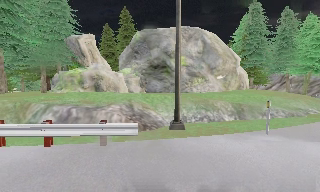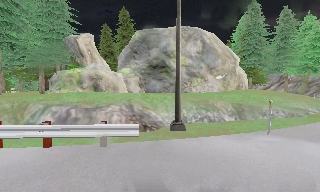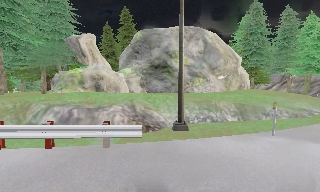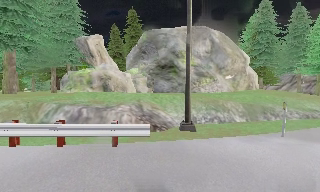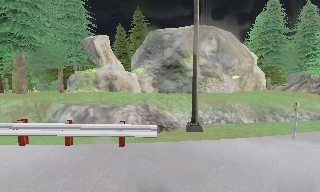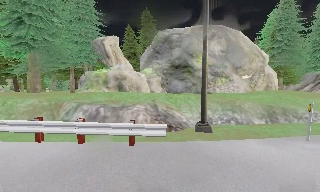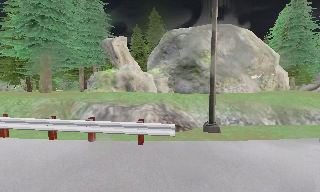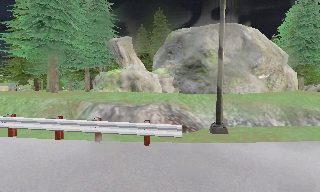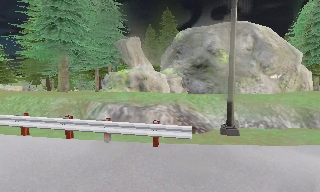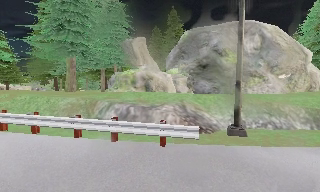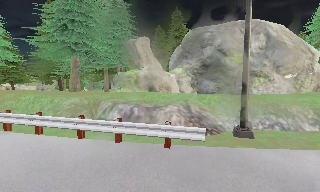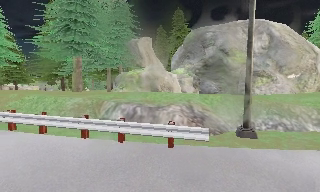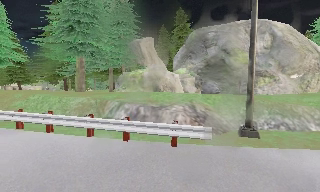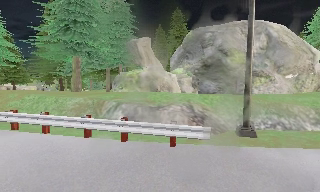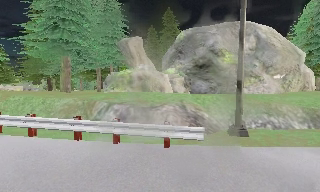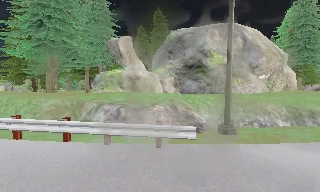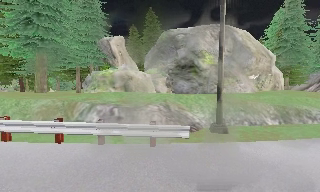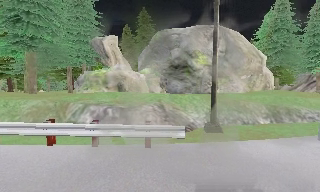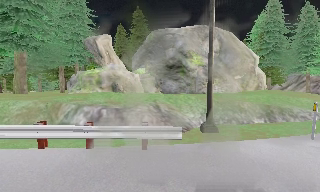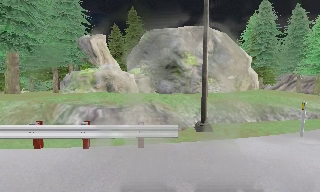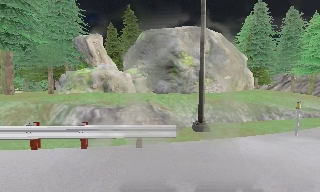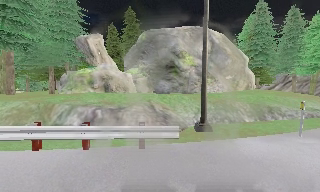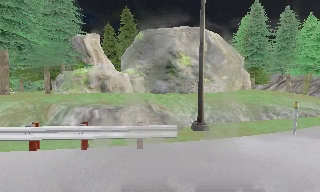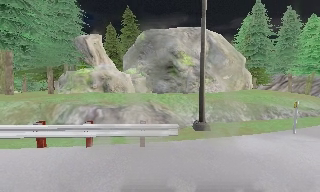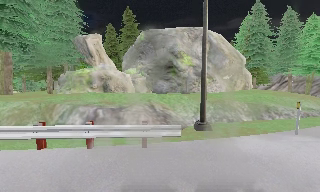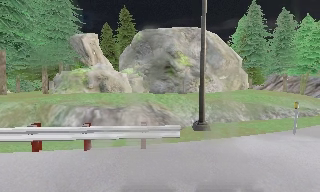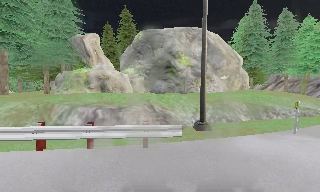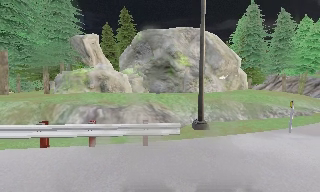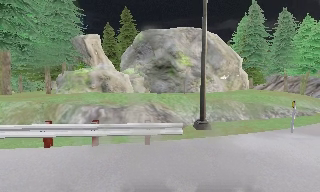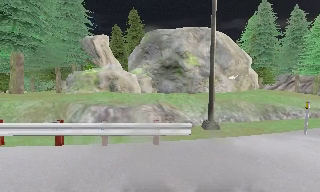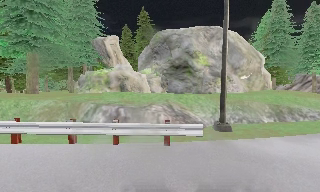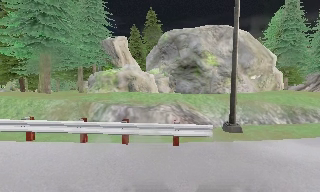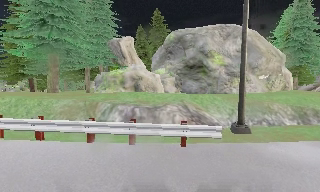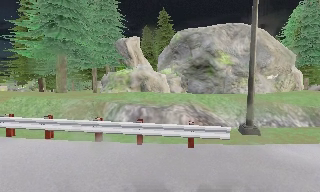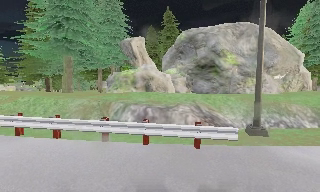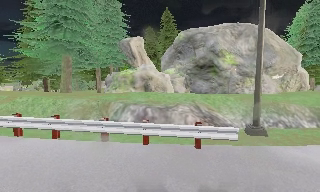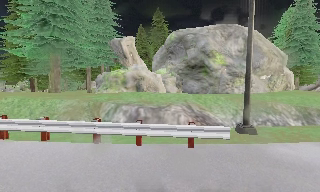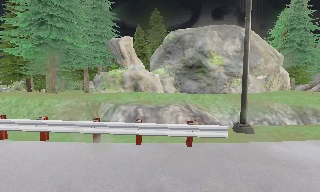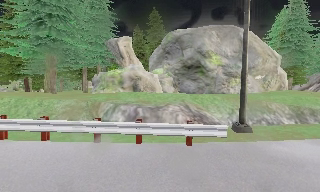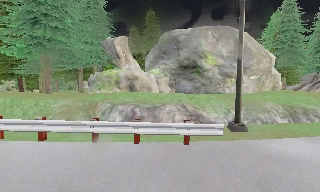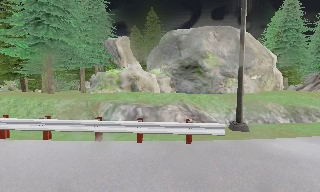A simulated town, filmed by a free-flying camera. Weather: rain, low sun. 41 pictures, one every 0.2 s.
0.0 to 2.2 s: The camera swings to its left by about 15 degrees, and the scene slides to the right. It travels to its left, about 0.5 m, so close, fixed things drift to the right.
2.2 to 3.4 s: The scene slides to the left, as the camera pans about 10 degrees to its right.
3.4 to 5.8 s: The camera shifts only a little, or ends up much as it began.
5.8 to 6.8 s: The camera swings to its left by about 10 degrees, and the scene slides to the right.
6.8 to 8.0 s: The camera shifts only a little, or ends up much as it began.
The film runs forward here.
